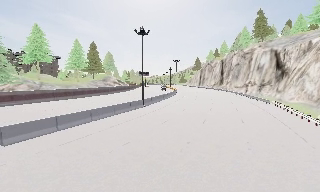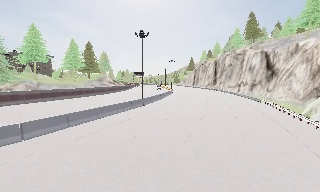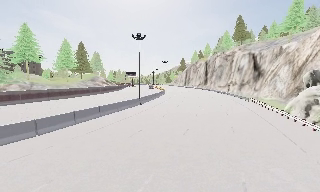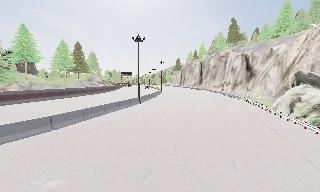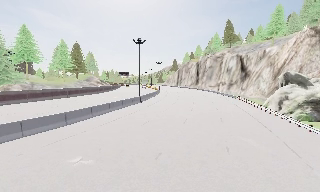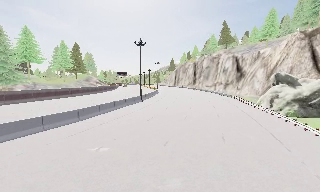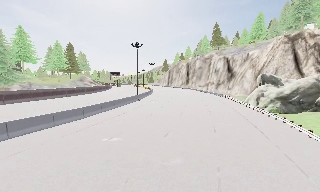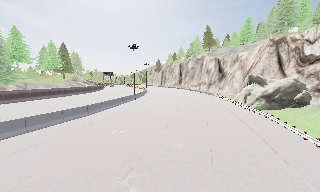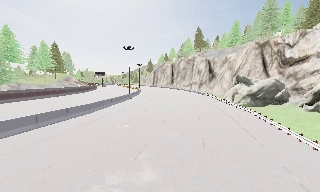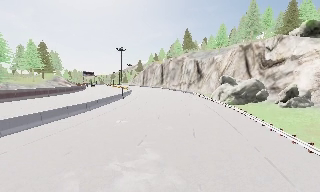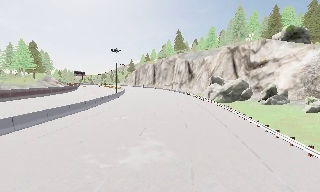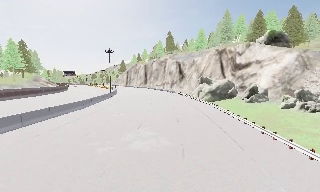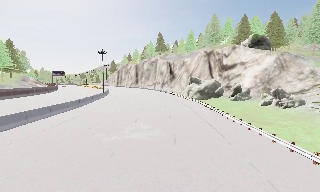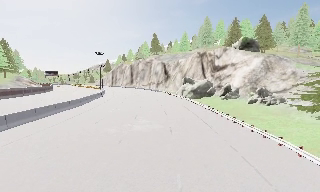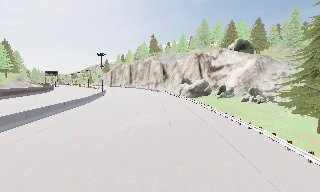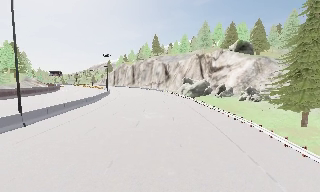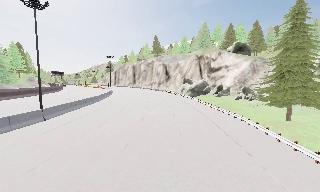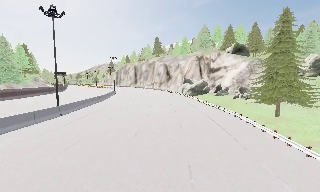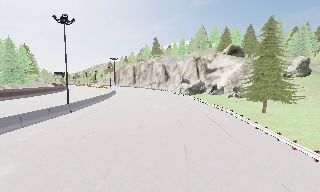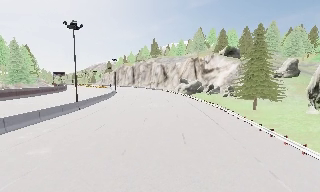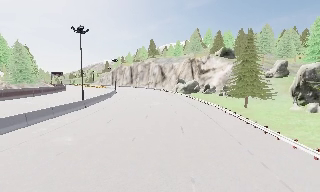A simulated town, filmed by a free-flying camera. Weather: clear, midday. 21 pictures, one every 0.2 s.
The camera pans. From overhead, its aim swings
clockwise.
0.0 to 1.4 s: The camera pans to its right, which is clockwise from overhead, by about 15 degrees. It travels backward and to its left, about 12 m, so what stands in front gets smaller.
1.4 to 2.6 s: The camera pans to its right, which is clockwise from overhead, by about 20 degrees. It travels backward, about 12 m, so what stands in front gets smaller.
2.6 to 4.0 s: The camera travels backward, about 15 m, so what stands in front gets smaller.
The film runs backward here.
